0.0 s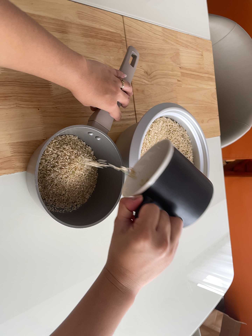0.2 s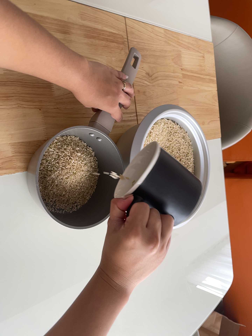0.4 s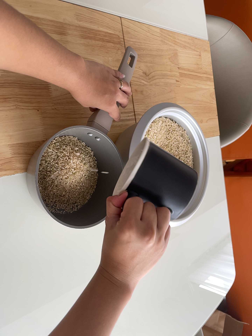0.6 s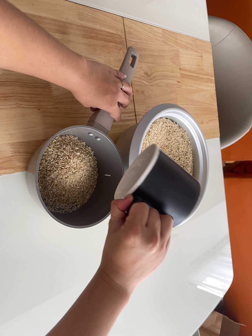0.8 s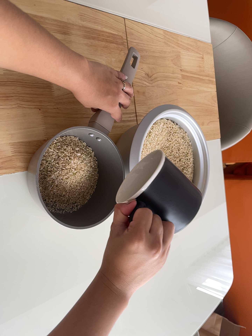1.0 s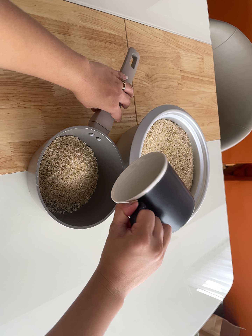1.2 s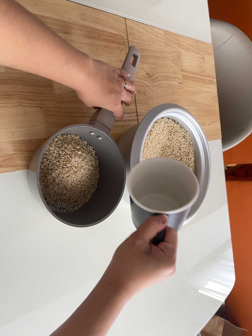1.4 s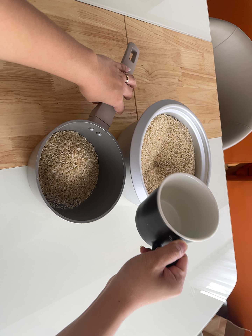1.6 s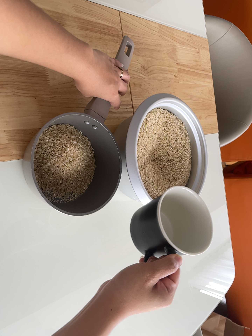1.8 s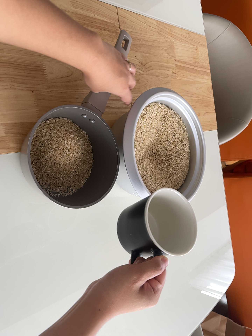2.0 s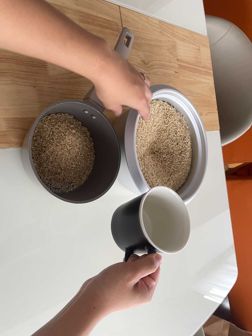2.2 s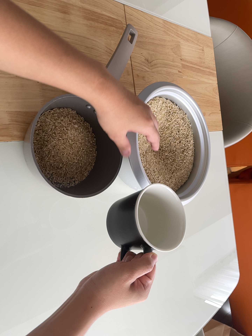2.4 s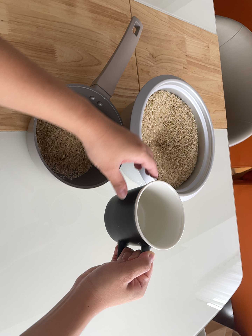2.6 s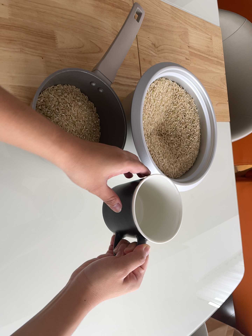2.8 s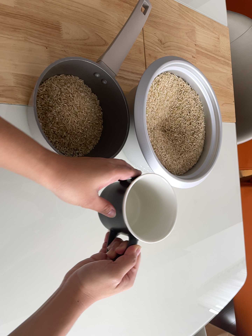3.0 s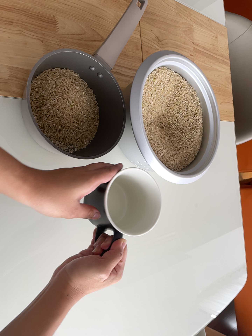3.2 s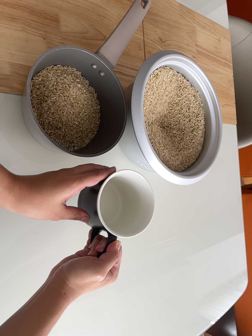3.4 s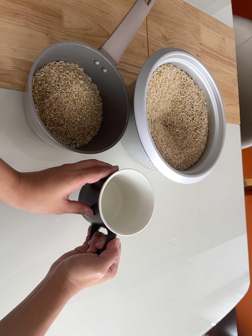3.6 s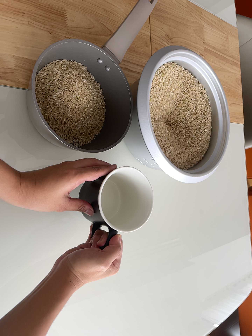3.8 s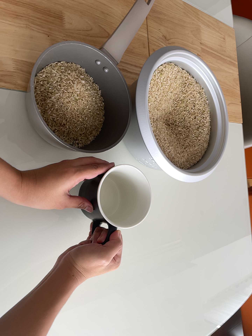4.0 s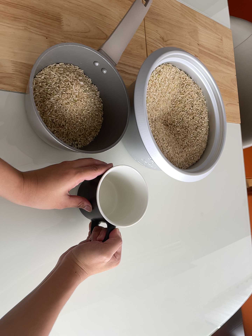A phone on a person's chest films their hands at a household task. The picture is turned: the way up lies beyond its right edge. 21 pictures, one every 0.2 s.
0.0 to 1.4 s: The camera shifts only a little, or ends up much as it began.
1.4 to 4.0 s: The camera travels toward the bottom of its view, about 16 cm.
The film runs forward here.
